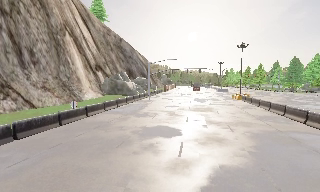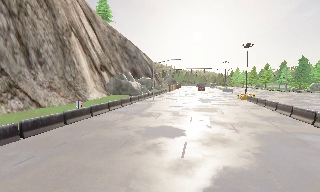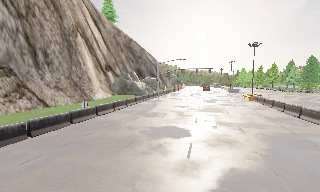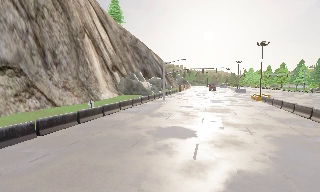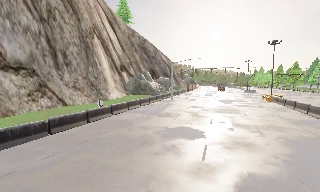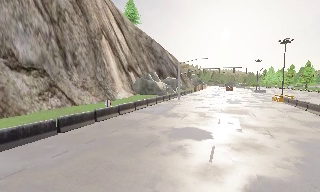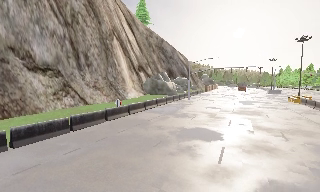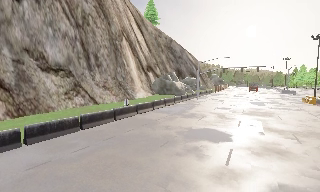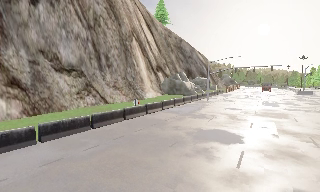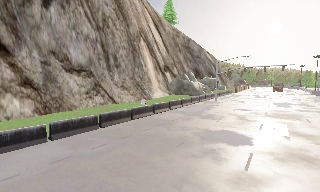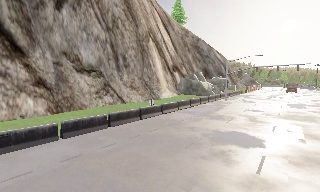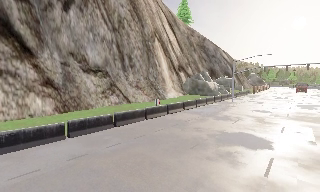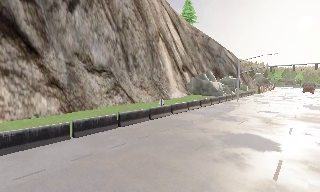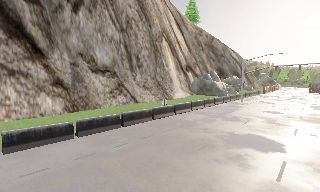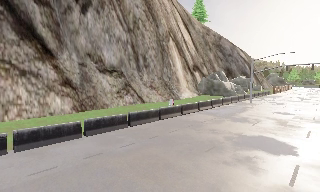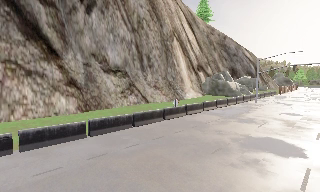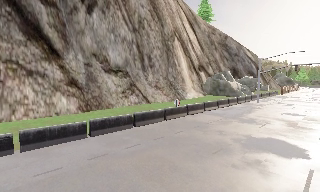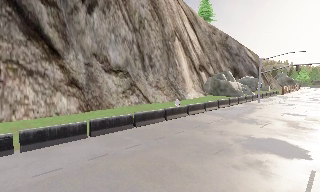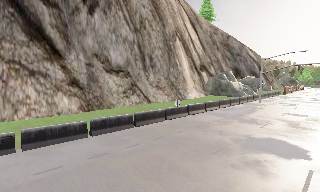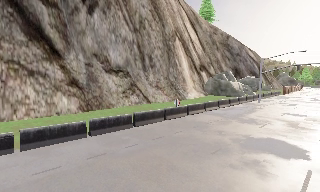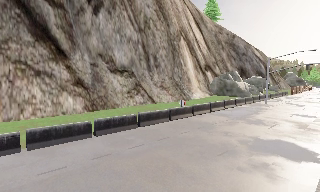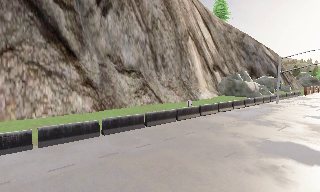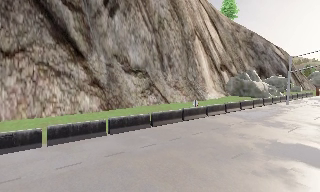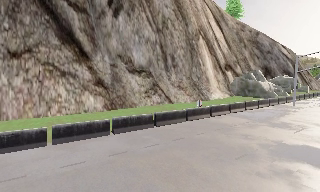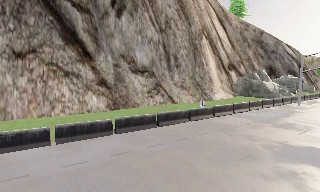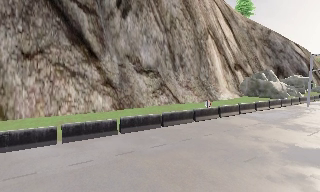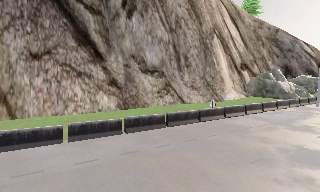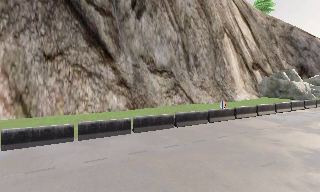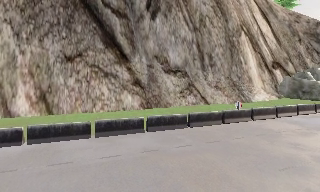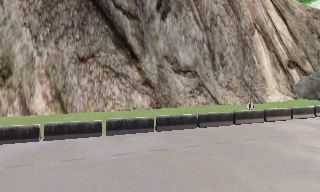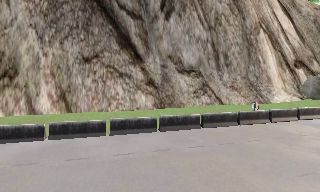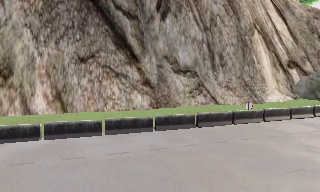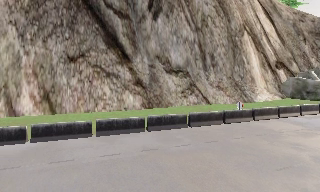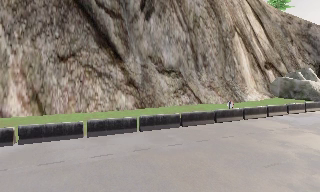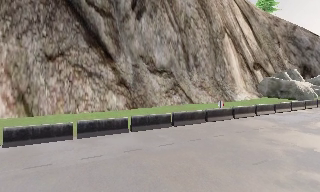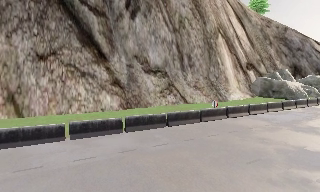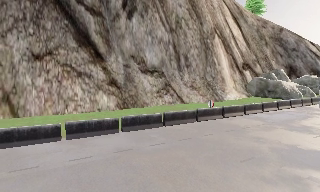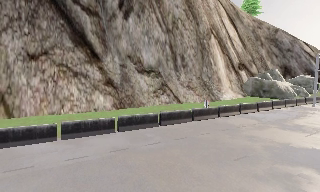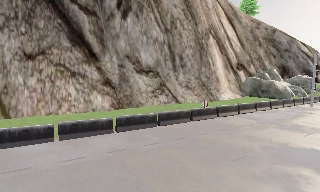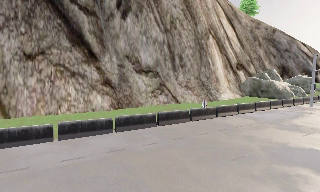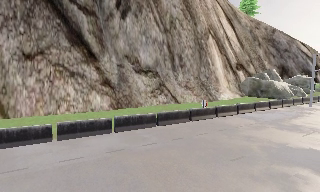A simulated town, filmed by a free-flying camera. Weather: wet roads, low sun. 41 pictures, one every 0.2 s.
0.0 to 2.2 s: The camera pans to its left, which is counterclockwise from overhead, by about 30 degrees.
2.2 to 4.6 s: The camera swings to its left by about 15 degrees, and the scene slides to the right.
4.6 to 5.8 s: The scene slides to the right, as the camera pans about 15 degrees to its left.
5.8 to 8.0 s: The camera pans to its right, which is clockwise from overhead, by about 10 degrees. It travels to its right, about 0.5 m, so close, fixed things drift to the left.
The film runs backward here.
